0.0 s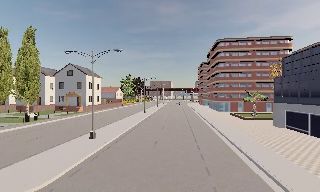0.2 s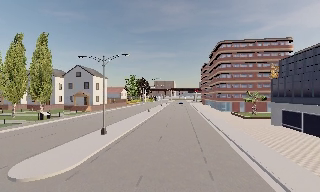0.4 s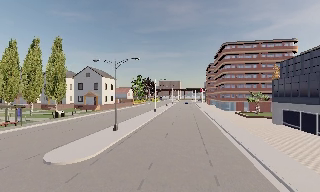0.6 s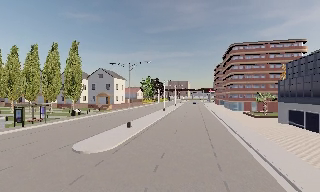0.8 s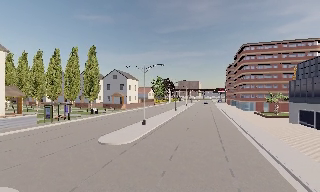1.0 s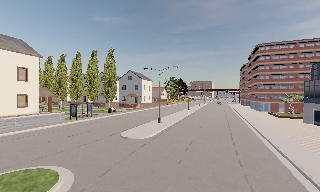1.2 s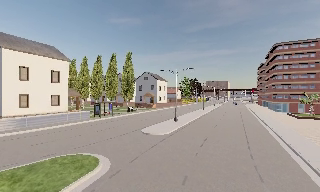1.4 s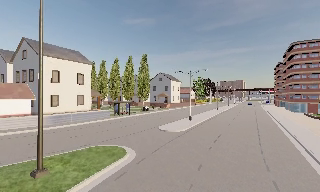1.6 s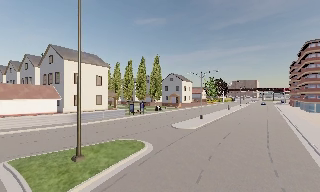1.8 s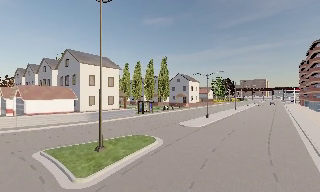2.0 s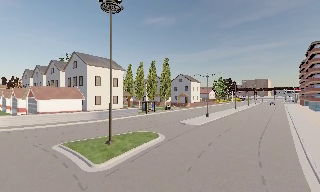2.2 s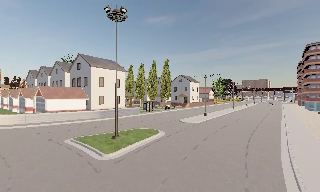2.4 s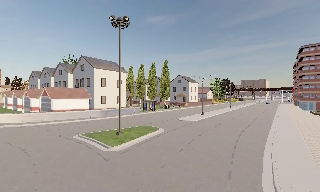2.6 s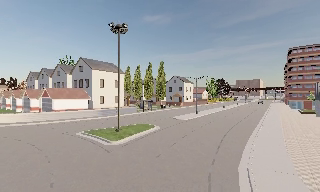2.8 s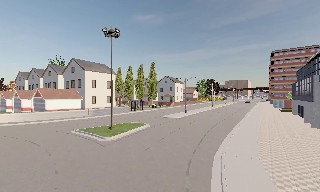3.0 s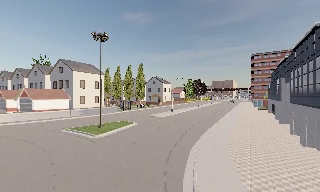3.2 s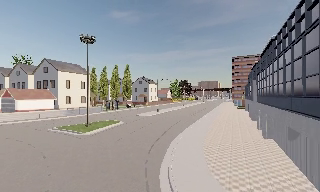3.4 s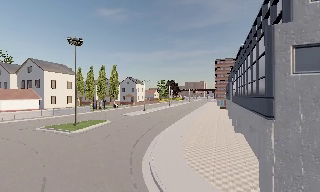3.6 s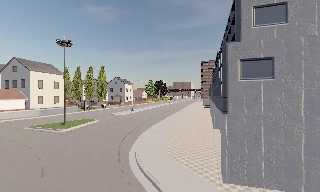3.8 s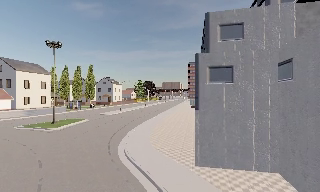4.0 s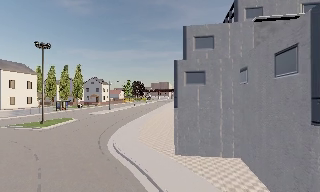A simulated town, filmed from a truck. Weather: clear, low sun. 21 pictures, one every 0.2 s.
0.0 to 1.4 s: The scene slides to the right, as the camera pans about 25 degrees to its left. It travels backward, about 11 m, so what stands in front gets smaller.
1.4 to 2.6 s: The camera travels backward, about 9 m, so what stands in front gets smaller.
2.6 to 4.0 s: The scene slides to the left, as the camera pans about 30 degrees to its right. It travels backward, about 11 m, so what stands in front gets smaller.
The film runs backward here.
